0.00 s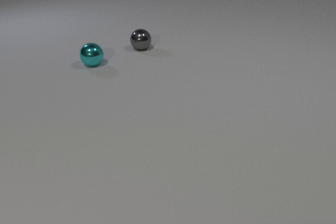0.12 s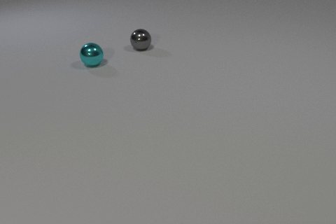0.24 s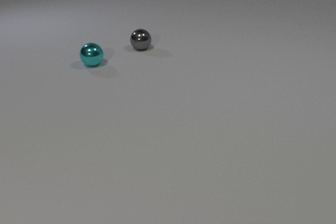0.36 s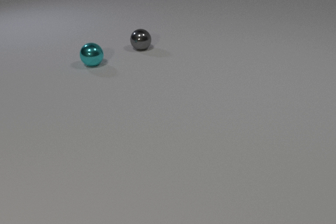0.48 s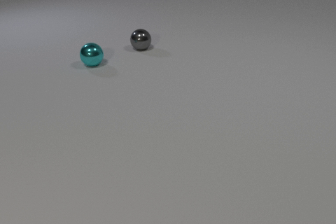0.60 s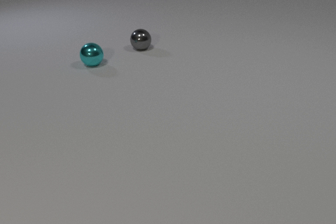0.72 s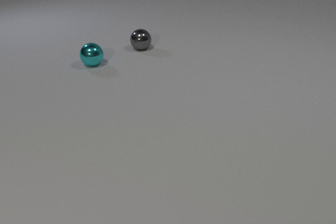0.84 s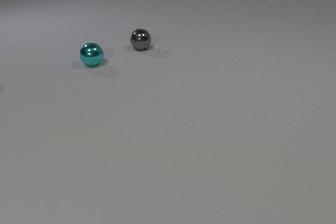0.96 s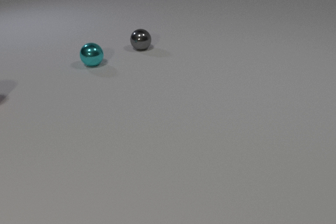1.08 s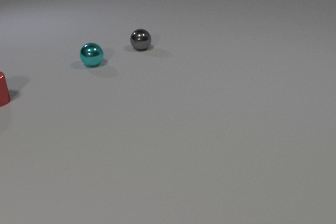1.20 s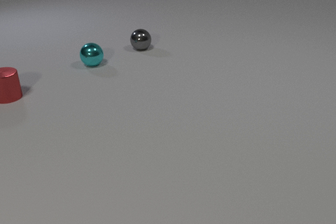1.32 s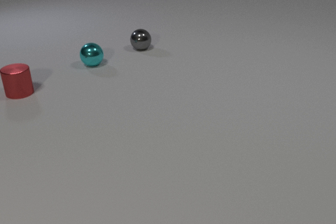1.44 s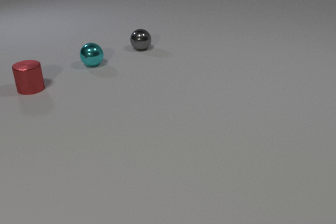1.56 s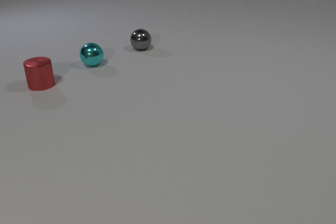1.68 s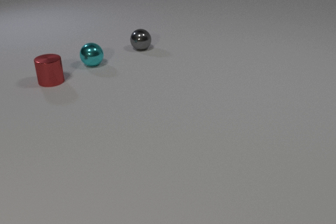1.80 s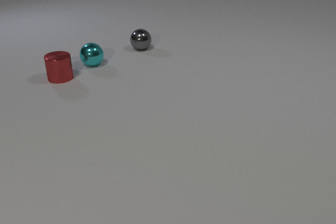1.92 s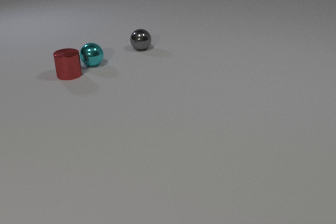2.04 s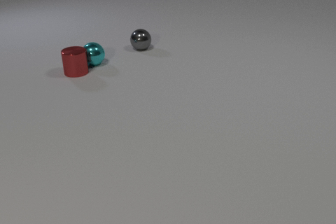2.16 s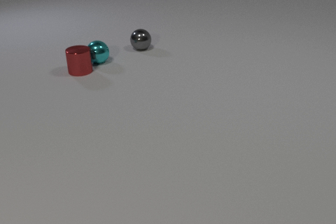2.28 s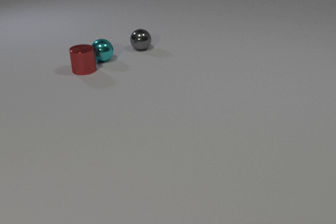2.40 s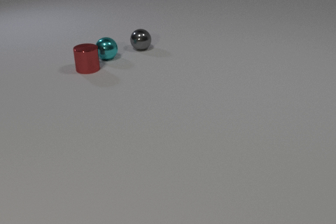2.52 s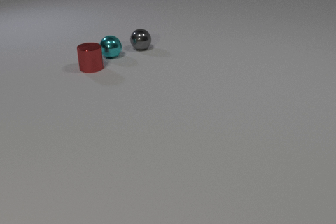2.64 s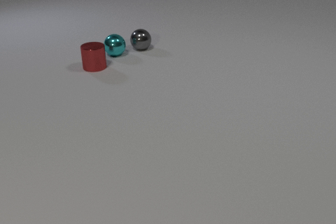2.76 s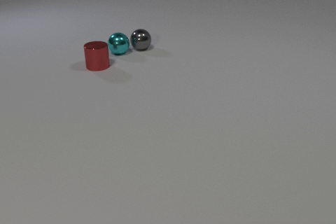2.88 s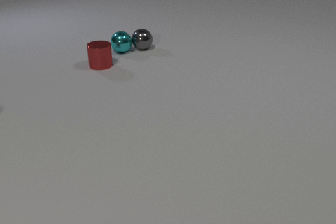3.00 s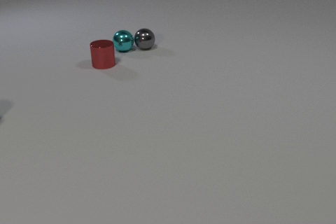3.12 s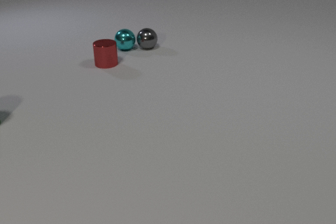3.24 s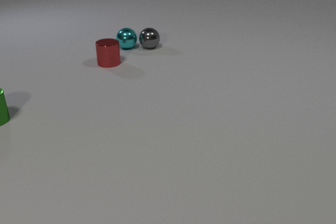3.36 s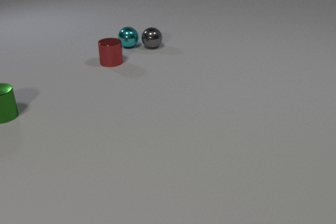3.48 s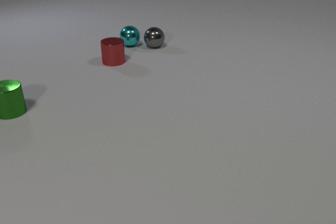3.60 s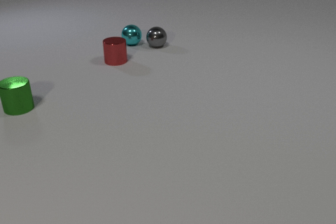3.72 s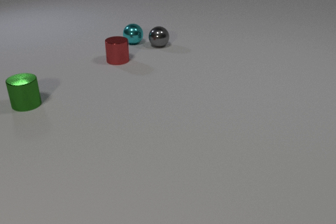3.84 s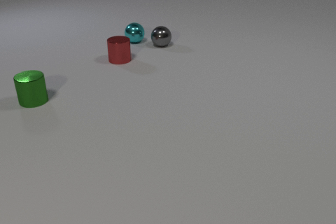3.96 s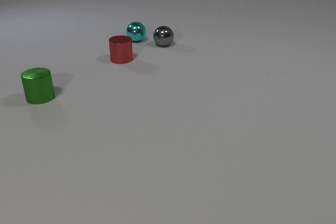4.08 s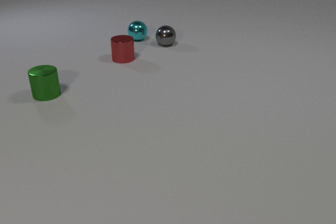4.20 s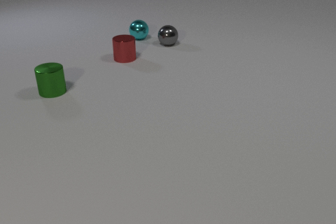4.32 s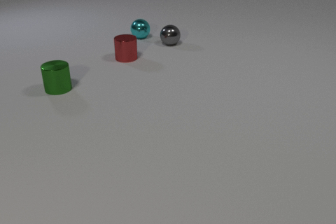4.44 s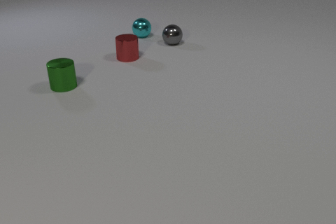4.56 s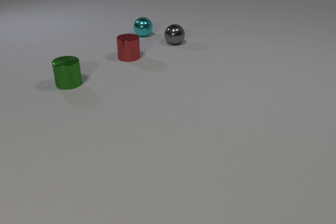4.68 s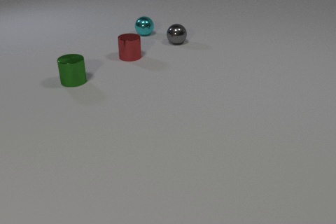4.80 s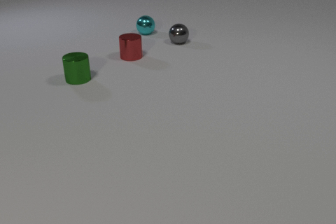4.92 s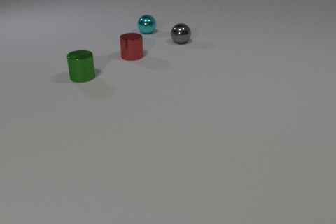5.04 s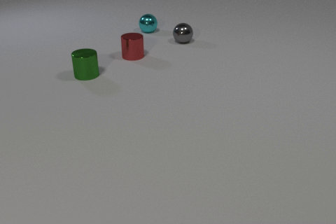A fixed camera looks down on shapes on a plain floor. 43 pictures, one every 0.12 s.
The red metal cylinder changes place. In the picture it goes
to the right.
The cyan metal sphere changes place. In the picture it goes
away from the camera.
0.00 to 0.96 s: Next to nothing moves.
0.96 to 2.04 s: The red metal cylinder comes in at the left edge, slides to the right and away from the camera. The red metal cylinder and the cyan metal sphere collide.
2.04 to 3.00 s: The red metal cylinder slides to the right and away from the camera. The cyan metal sphere rolls away from the camera and to the right. The cyan metal sphere and the gray metal sphere collide.
3.00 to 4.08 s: The red metal cylinder slides to the right and away from the camera. The cyan metal sphere rolls away from the camera and to the right. The green metal cylinder comes in at the left edge, slides to the right and away from the camera. The gray metal sphere rolls to the right and away from the camera.
4.08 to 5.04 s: The red metal cylinder slides to the right and away from the camera. The cyan metal sphere rolls away from the camera and to the right. The green metal cylinder slides to the right and away from the camera. The gray metal sphere rolls to the right and away from the camera.
How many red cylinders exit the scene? 0.
What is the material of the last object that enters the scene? metal.
Are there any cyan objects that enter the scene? no.
